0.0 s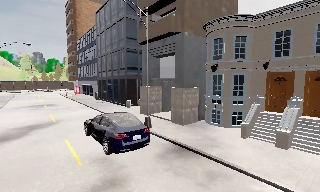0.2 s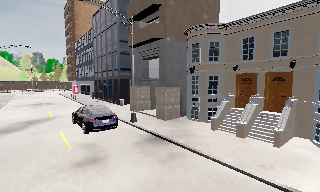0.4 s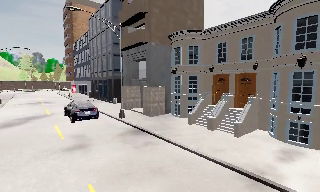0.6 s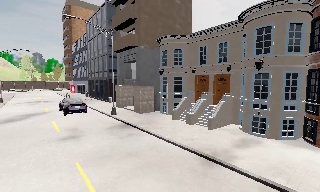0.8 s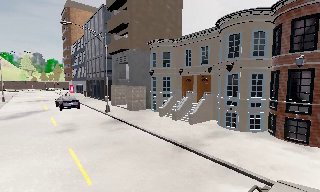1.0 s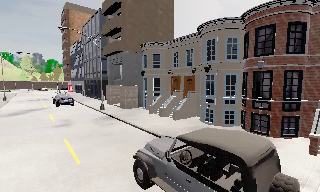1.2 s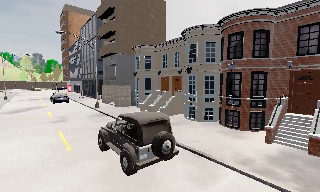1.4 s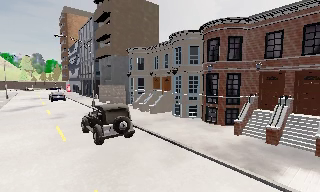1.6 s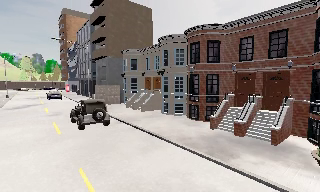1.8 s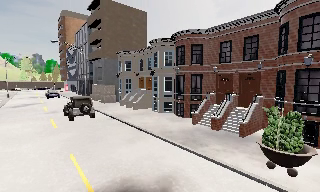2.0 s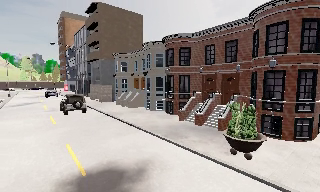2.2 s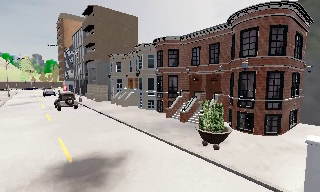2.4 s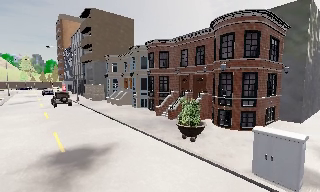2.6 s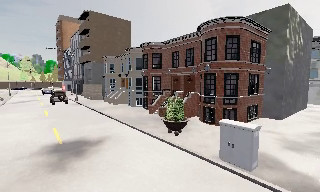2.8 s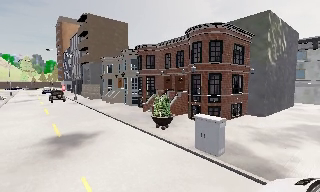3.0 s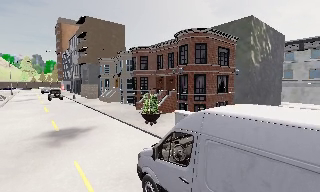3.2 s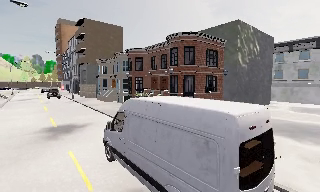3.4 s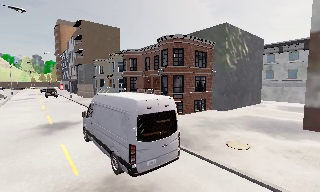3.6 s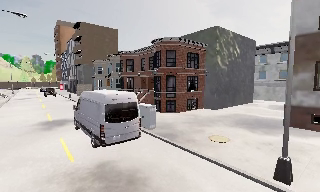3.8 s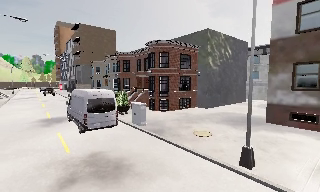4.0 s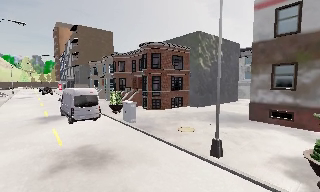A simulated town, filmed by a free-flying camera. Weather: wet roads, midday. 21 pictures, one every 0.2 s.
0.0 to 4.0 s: The camera travels backward and to its right, about 25 m, so what stands in front gets smaller.
The film runs forward here.
